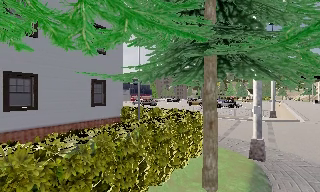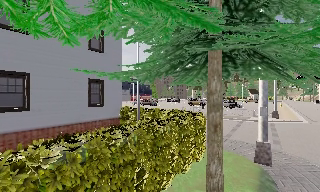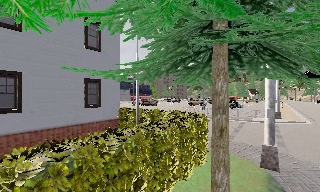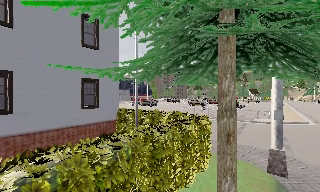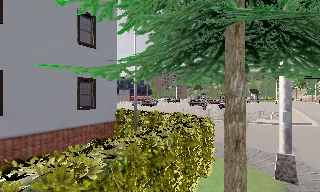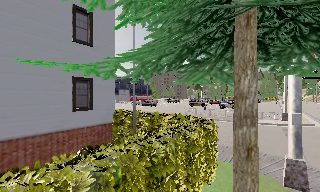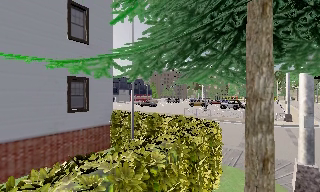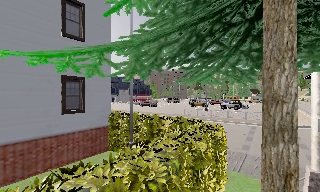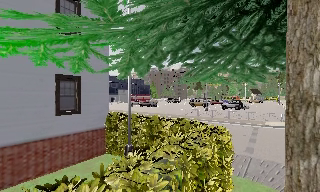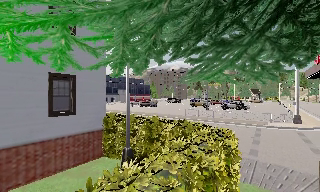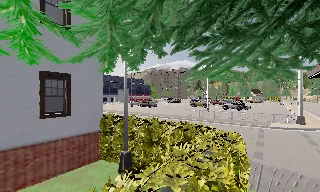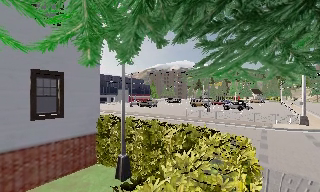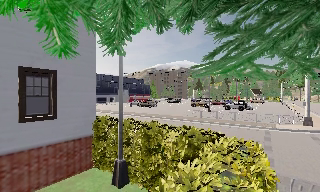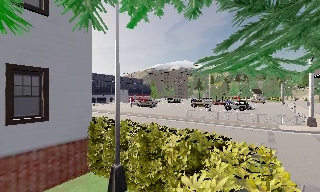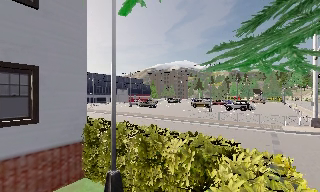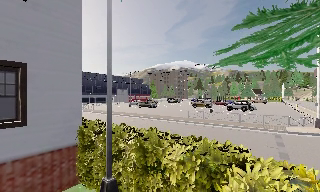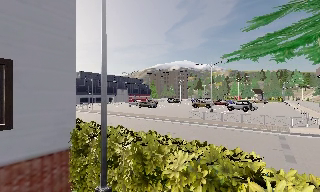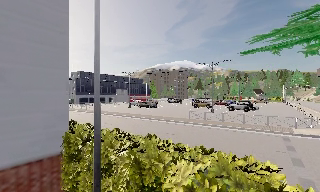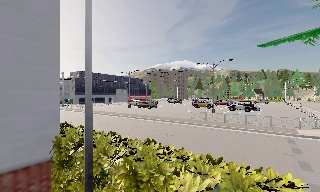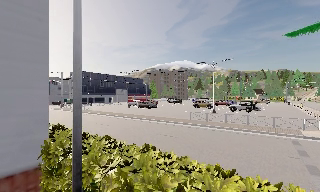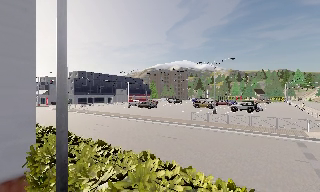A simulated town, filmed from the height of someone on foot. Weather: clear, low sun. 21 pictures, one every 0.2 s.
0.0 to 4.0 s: The camera travels forward, about 7 m, so what stands in front looms larger.
The film runs forward here.
